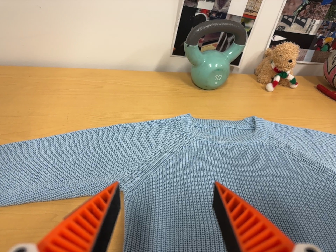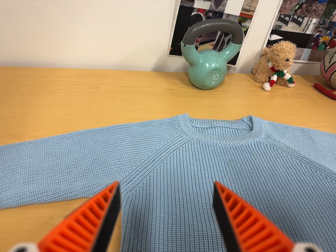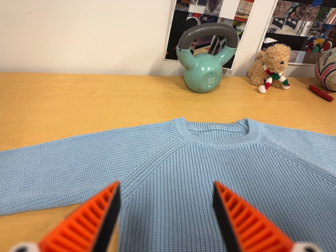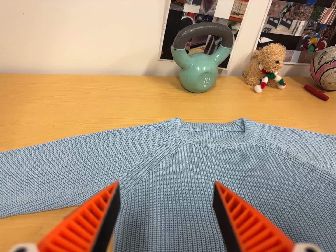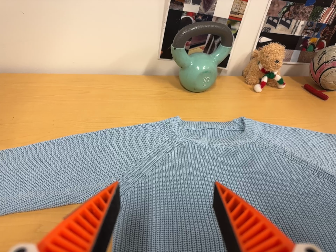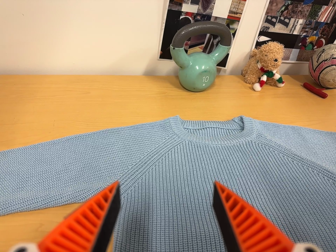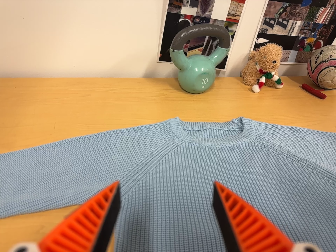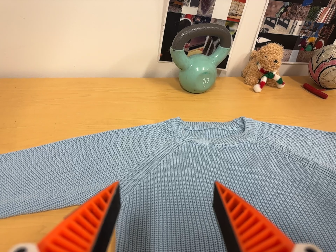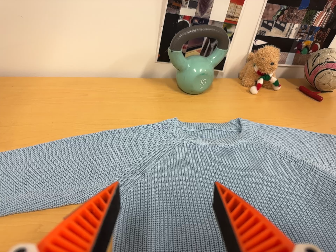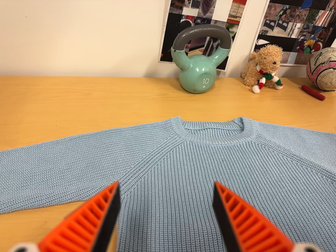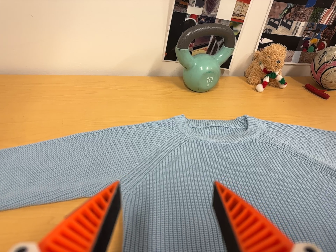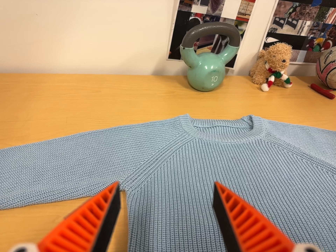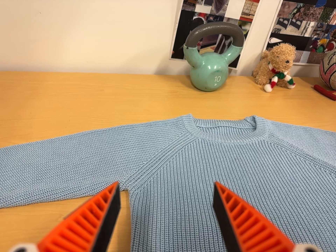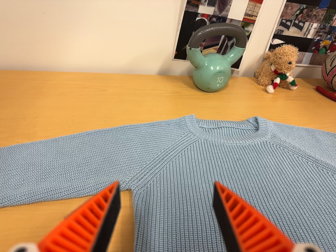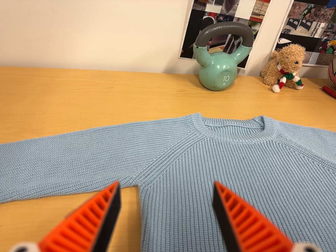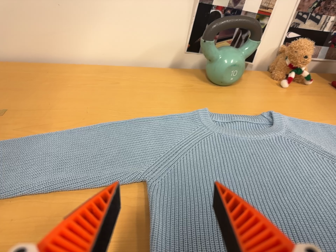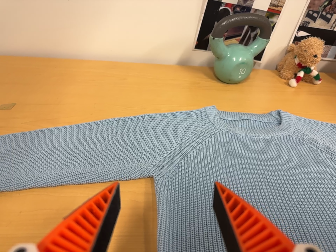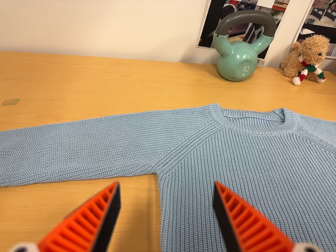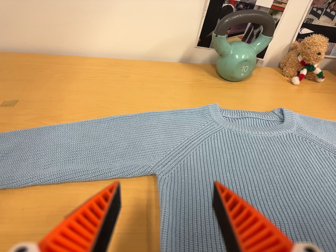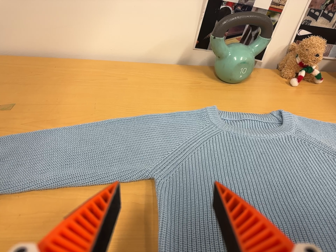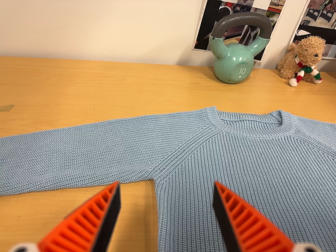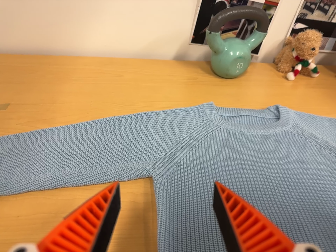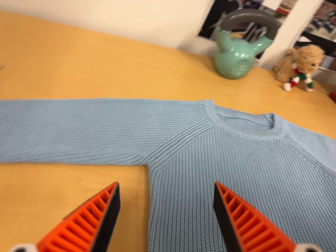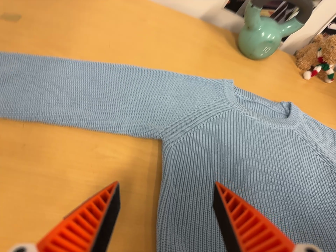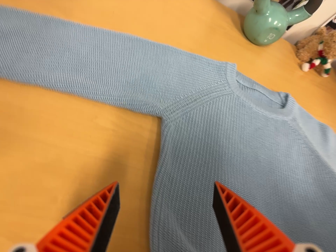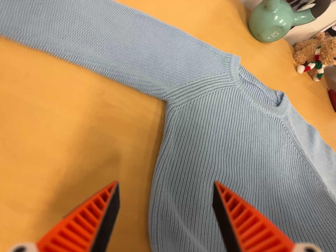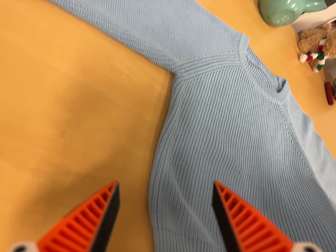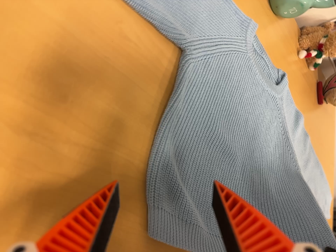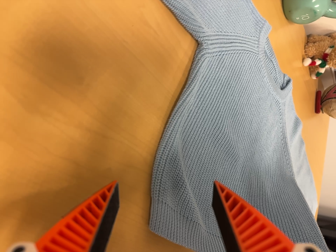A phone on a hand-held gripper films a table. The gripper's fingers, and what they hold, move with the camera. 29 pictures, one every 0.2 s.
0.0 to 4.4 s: The camera travels to its left, about 7 cm, so close, fixed things drift to the right. It rolls about its line of sight by about 10 degrees, and the scene rotates clockwise.
4.4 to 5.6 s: The camera pans to its right by about 20 degrees. It travels to its left, about 18 cm. Its aim tips toward the bottom of its view by about 25 degrees, and the scene shifts upward. It rolls about its line of sight by about 40 degrees, and the scene rotates clockwise.
The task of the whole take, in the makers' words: fold up.
The film runs forward here.
